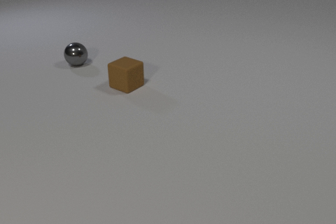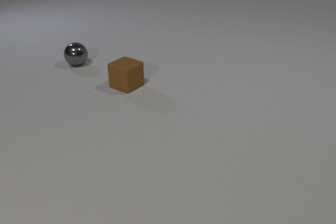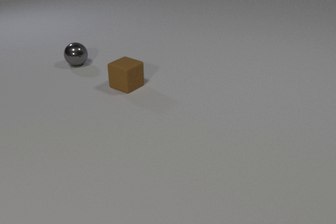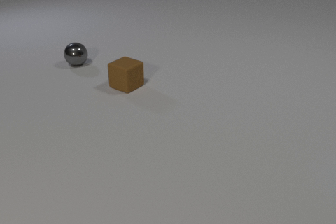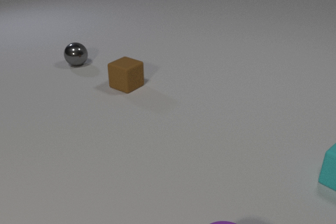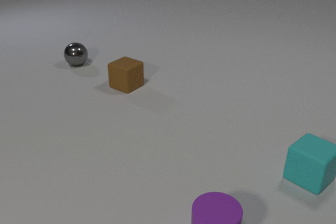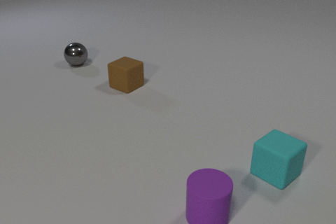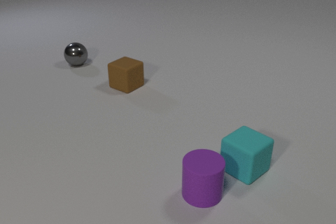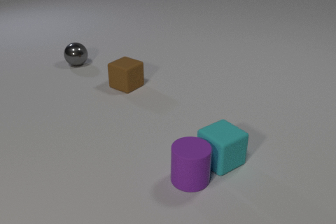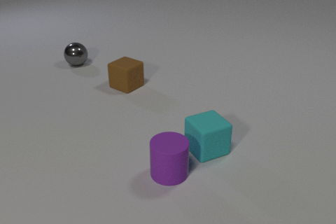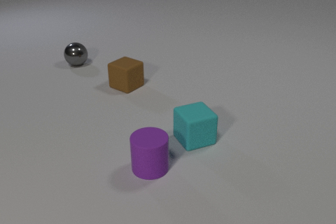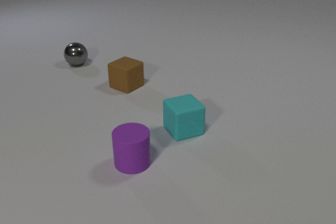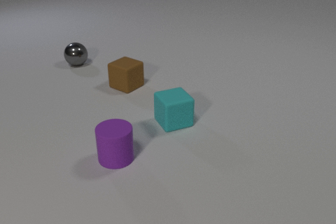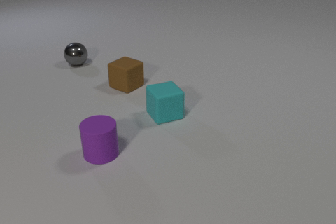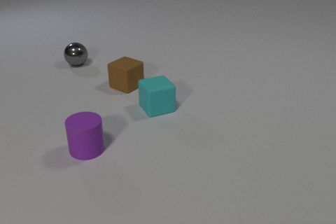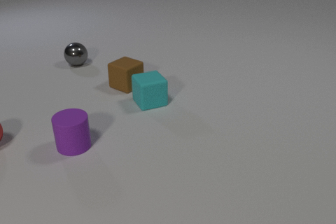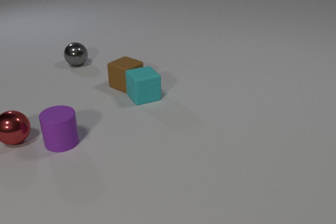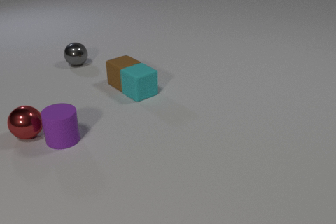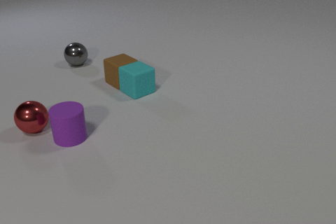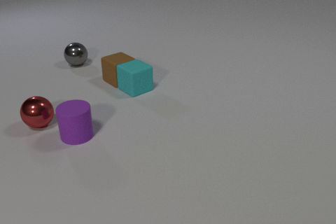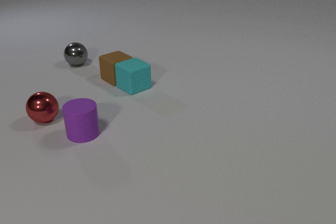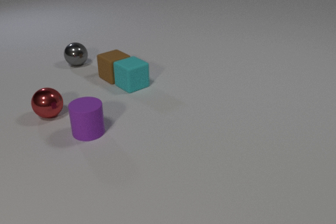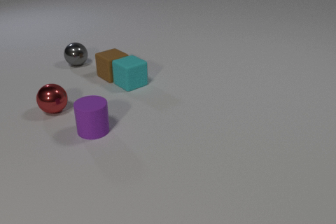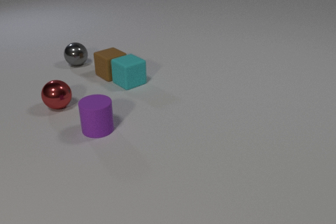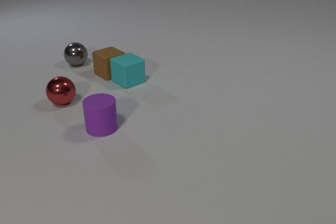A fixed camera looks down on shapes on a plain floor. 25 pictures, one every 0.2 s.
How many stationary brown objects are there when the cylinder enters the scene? 1.
What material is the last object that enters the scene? metal.
What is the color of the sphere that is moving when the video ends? red.
0.0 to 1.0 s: The cyan rubber cube comes in at the right edge, slides to the left. The purple rubber cylinder comes in at the bottom edge, slides away from the camera.
1.0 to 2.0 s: The cyan rubber cube slides to the left, spins so that its near face slides to the left, clockwise seen from above. The purple rubber cylinder slides away from the camera and to the left. The cyan rubber cube and the purple rubber cylinder collide.
2.0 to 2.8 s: The cyan rubber cube slides away from the camera and to the left. The purple rubber cylinder slides to the left and away from the camera.
2.8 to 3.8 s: The cyan rubber cube slides away from the camera and to the left. The purple rubber cylinder slides away from the camera. The brown rubber cube slides away from the camera and to the left. The red metal sphere comes in at the left edge, rolls to the right and away from the camera. The cyan rubber cube and the brown rubber cube collide. The purple rubber cylinder and the red metal sphere collide.
3.8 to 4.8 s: The cyan rubber cube slides away from the camera. The purple rubber cylinder slides to the right. The brown rubber cube slides away from the camera and to the left. The red metal sphere rolls away from the camera and to the right.
